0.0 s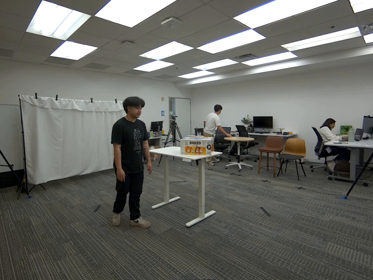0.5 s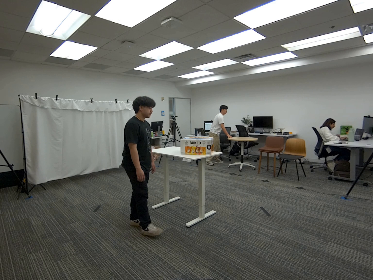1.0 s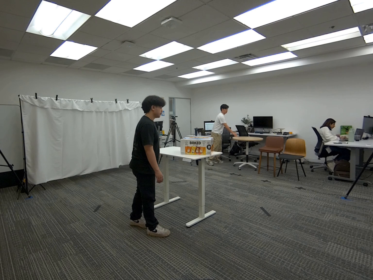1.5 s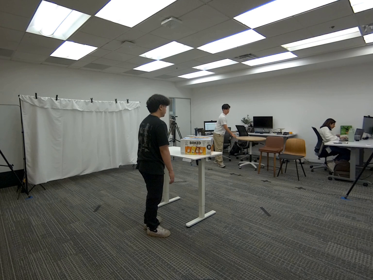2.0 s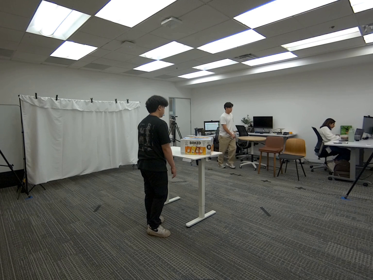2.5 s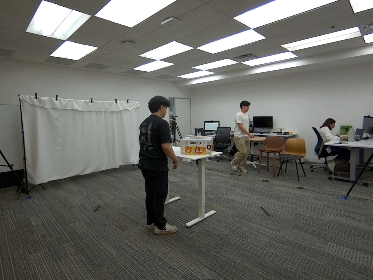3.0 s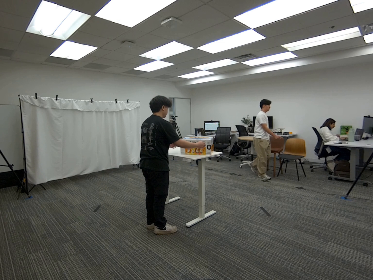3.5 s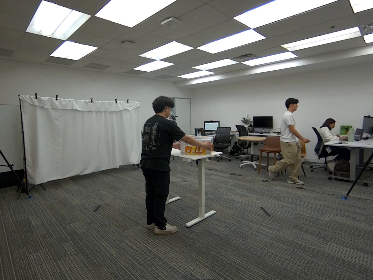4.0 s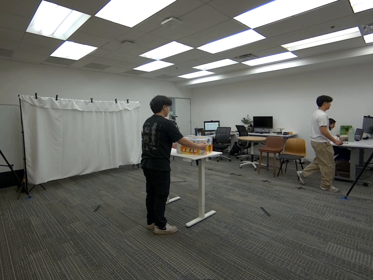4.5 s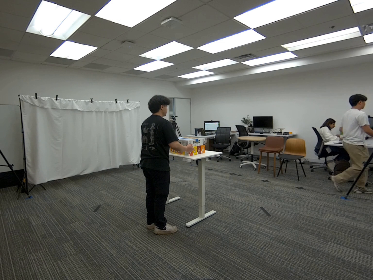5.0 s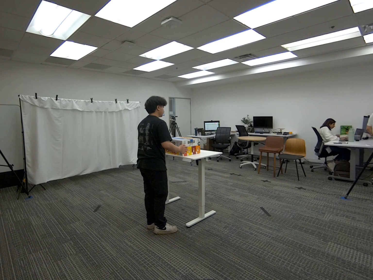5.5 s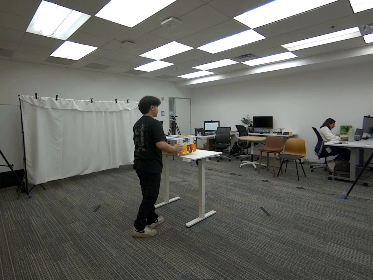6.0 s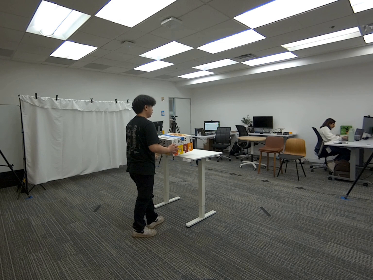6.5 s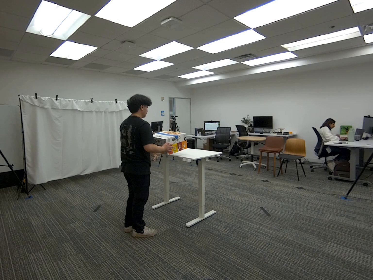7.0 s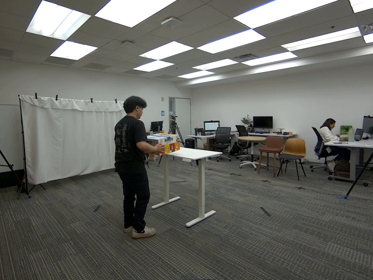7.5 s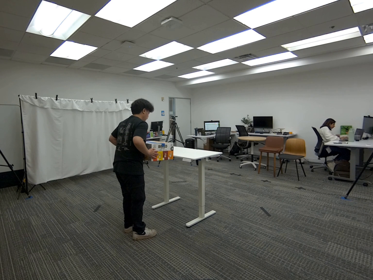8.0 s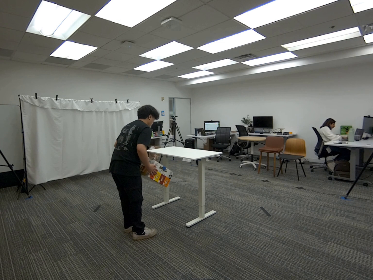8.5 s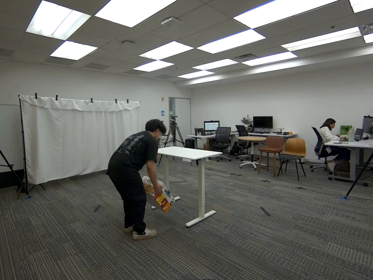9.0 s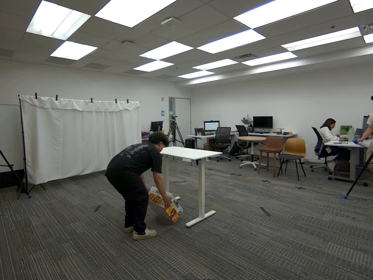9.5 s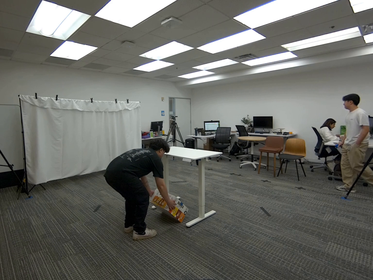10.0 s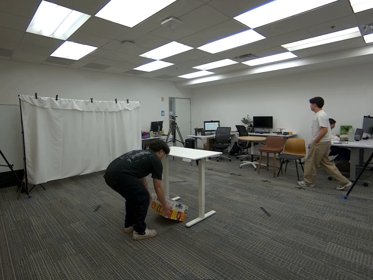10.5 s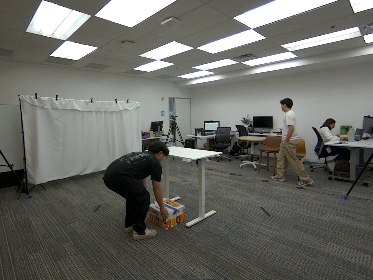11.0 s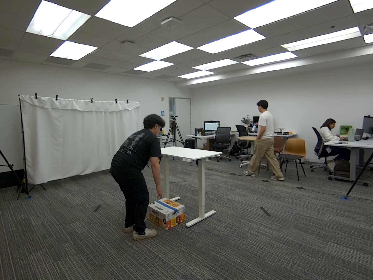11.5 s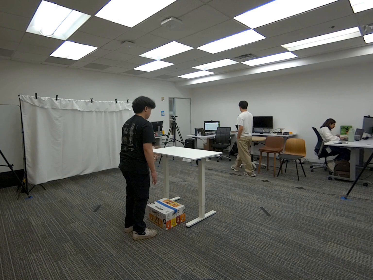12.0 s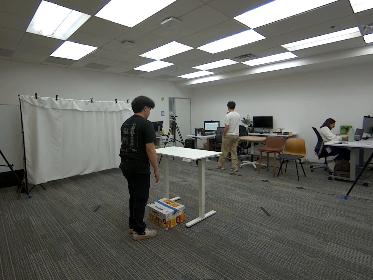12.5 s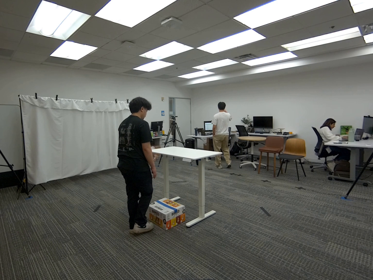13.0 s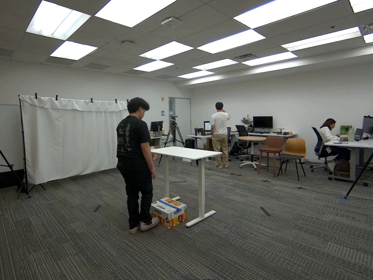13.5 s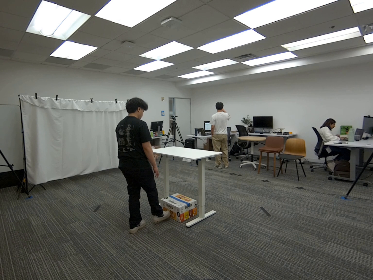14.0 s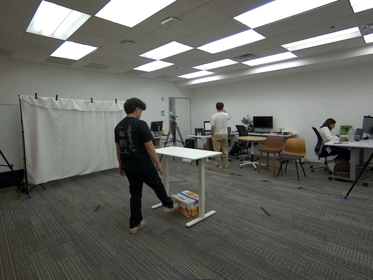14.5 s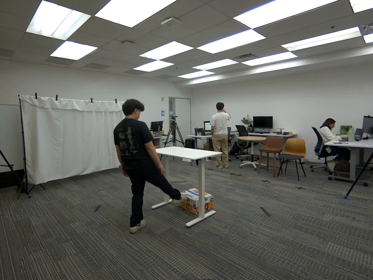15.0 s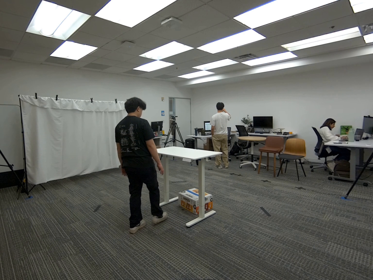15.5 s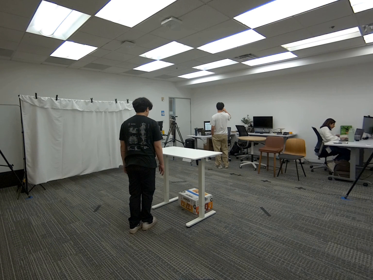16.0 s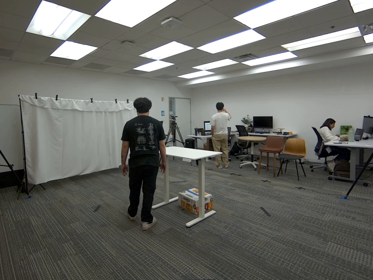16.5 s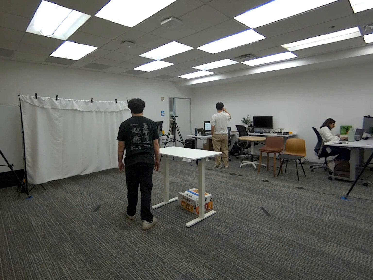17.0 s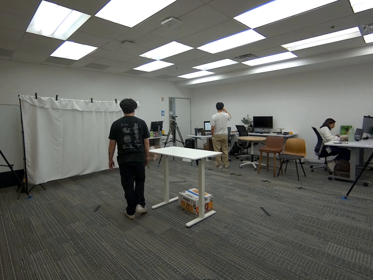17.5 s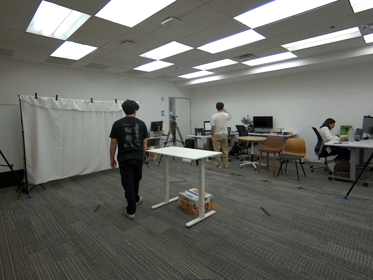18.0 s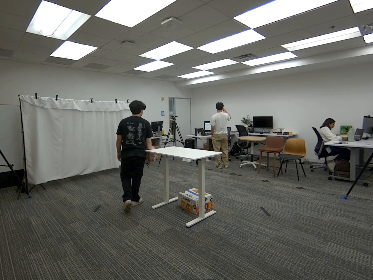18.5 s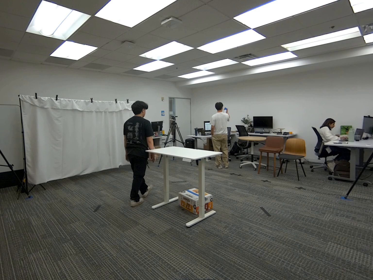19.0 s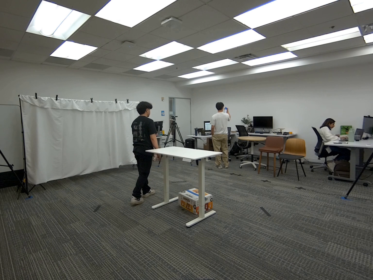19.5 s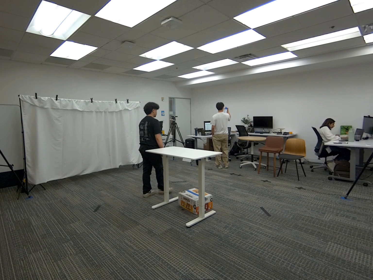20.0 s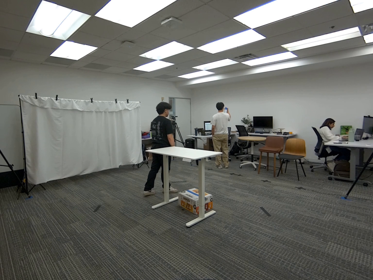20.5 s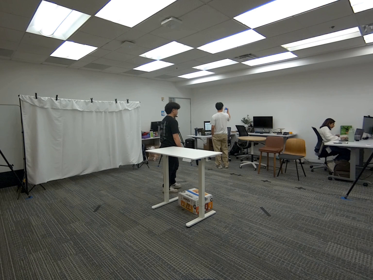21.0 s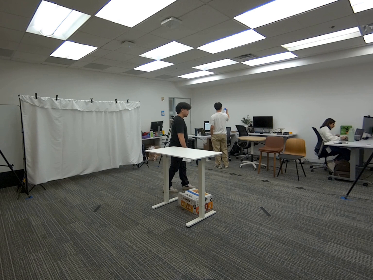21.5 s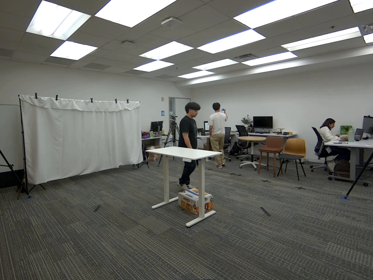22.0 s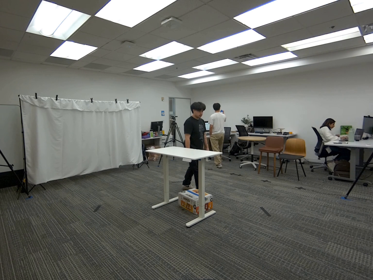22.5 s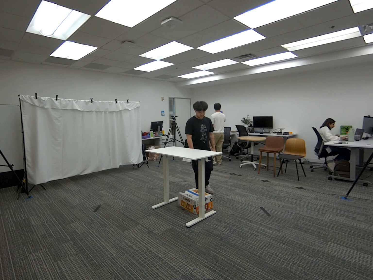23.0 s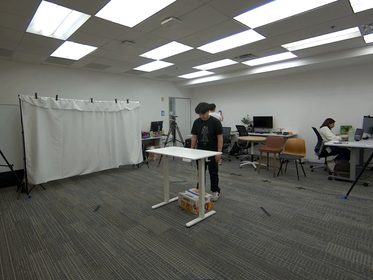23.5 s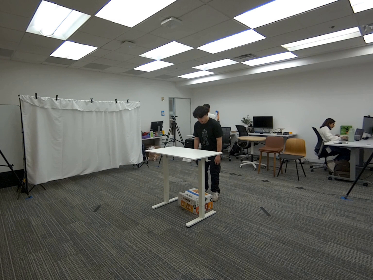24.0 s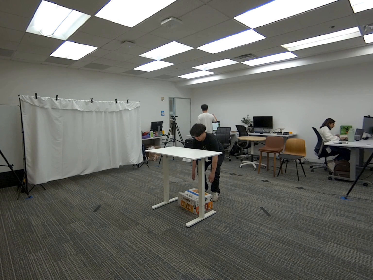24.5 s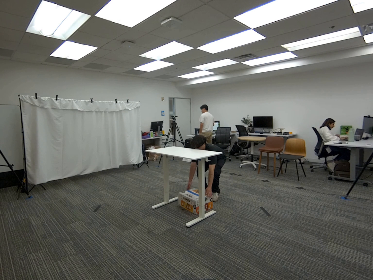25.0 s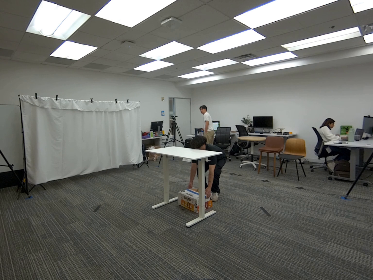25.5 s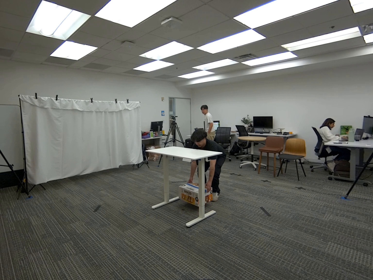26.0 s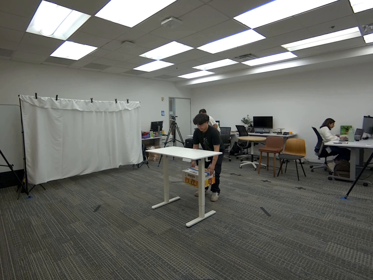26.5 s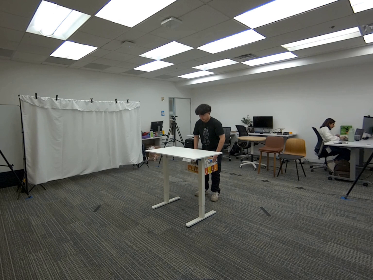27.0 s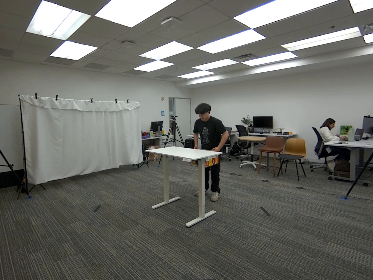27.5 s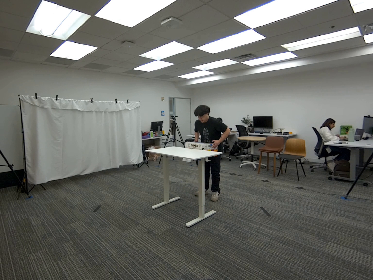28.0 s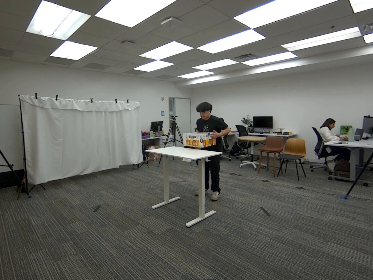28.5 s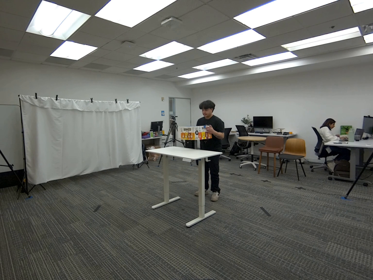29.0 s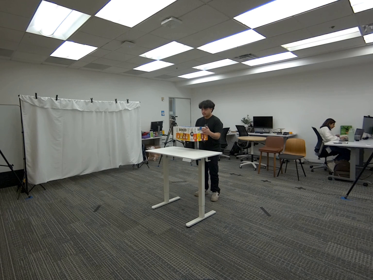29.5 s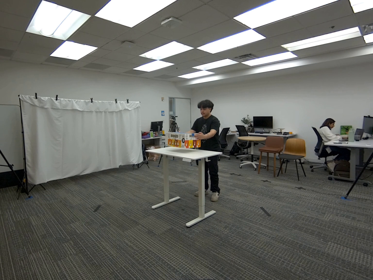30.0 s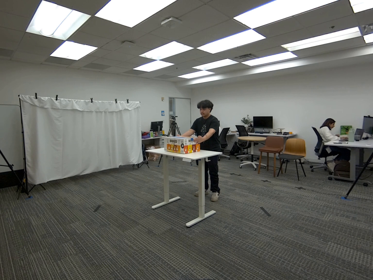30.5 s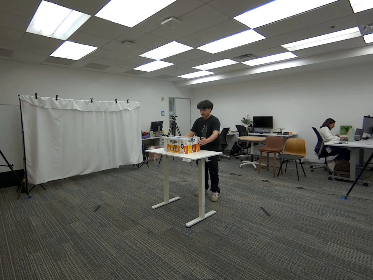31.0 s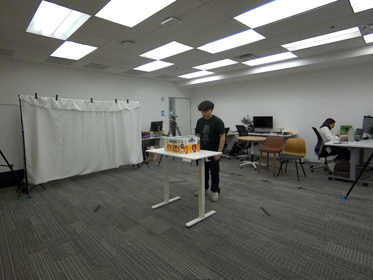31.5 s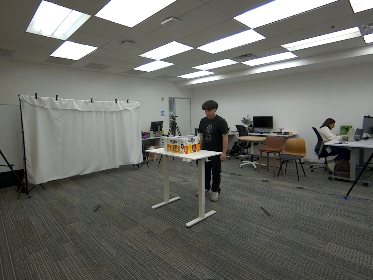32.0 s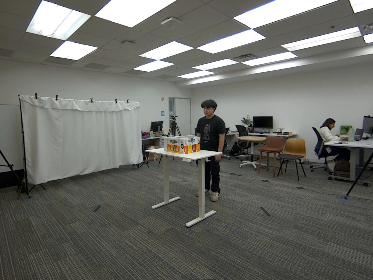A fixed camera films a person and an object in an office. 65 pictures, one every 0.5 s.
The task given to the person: Walk over to the snack box on the white desk. Put the snack box on the ground and use any foot to push the snack box through the desk. Put the box on the desk when finished.
